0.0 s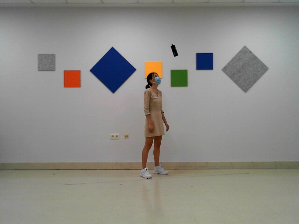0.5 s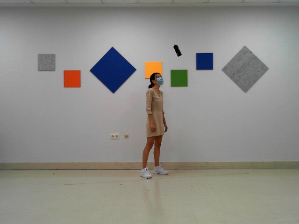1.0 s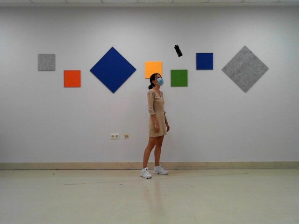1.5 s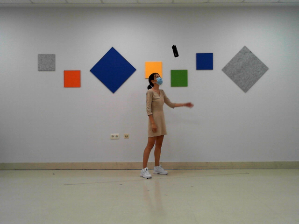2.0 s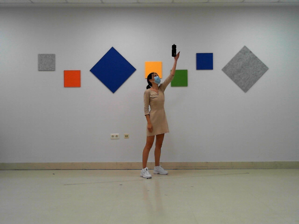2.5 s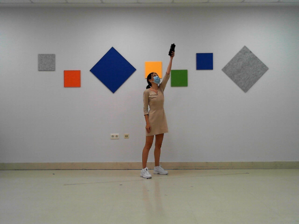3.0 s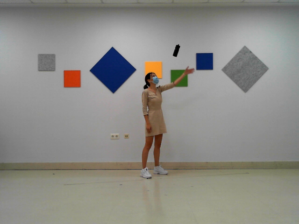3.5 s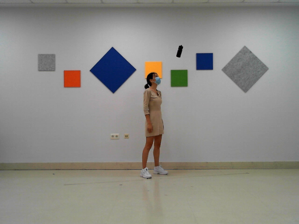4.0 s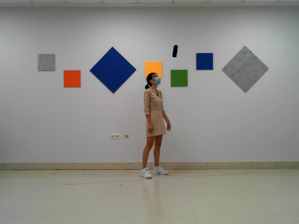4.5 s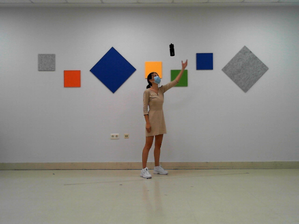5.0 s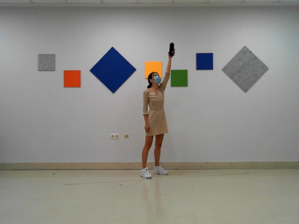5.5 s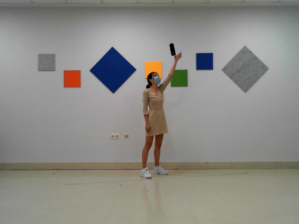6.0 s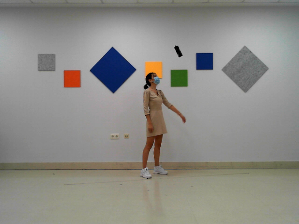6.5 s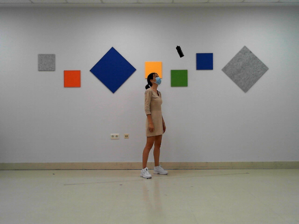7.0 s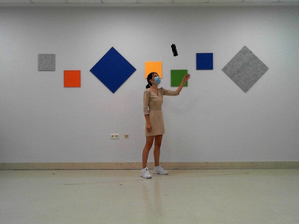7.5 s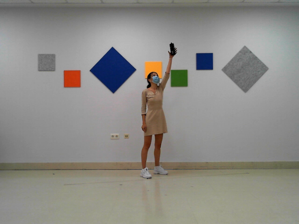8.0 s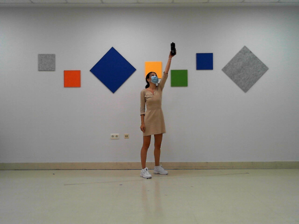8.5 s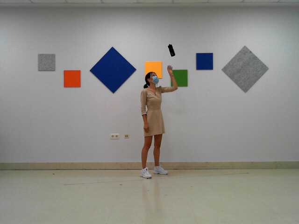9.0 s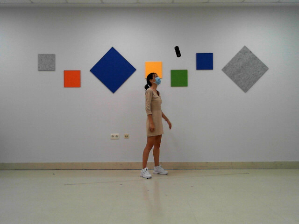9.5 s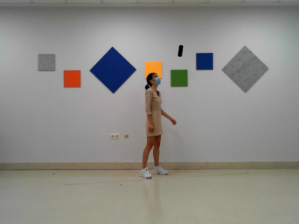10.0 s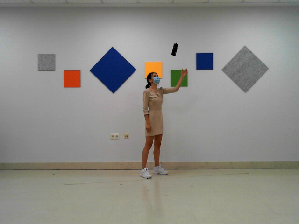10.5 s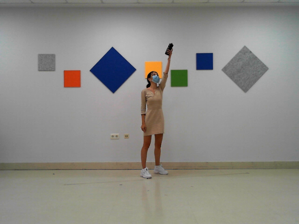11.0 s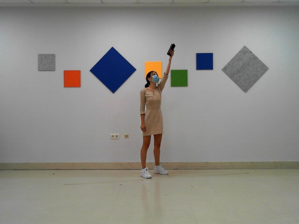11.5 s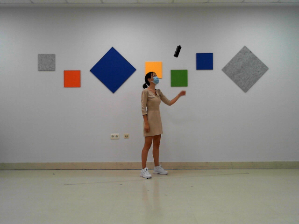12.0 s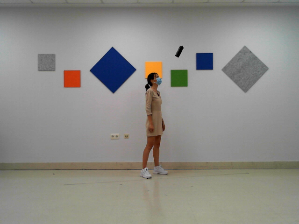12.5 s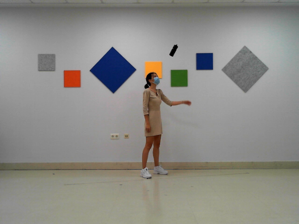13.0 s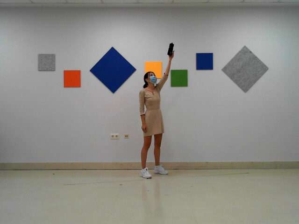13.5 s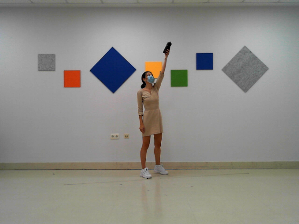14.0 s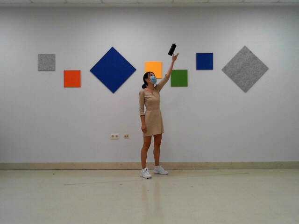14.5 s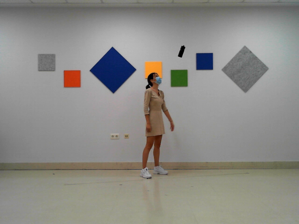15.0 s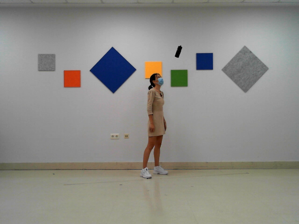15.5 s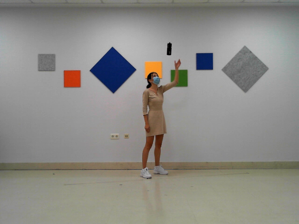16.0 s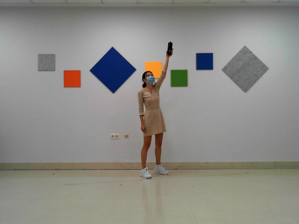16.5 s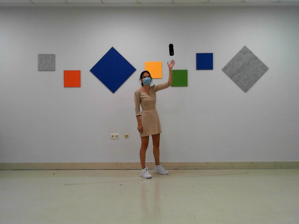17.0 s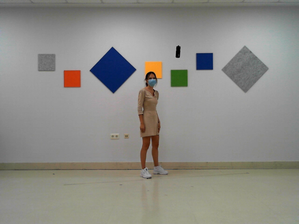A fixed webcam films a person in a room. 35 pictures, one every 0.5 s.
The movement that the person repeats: Reach up for a bottle in a high position, left hand.
